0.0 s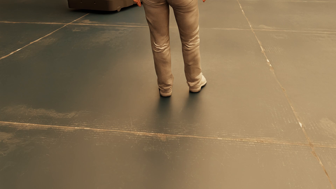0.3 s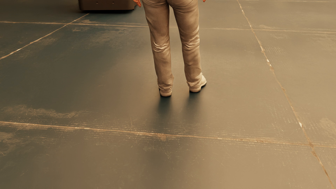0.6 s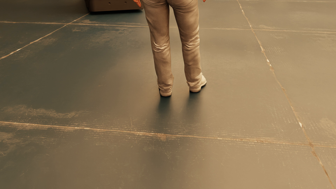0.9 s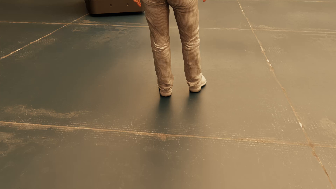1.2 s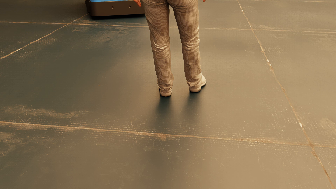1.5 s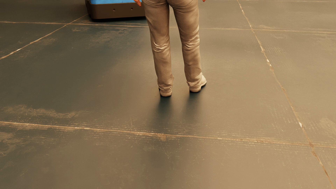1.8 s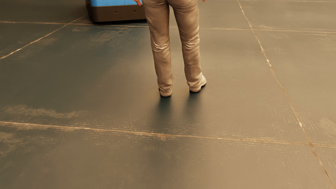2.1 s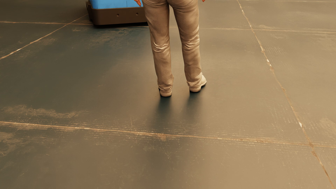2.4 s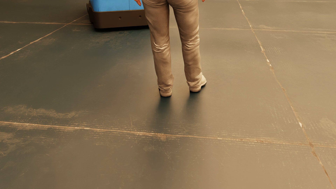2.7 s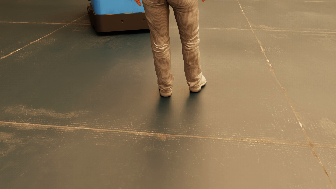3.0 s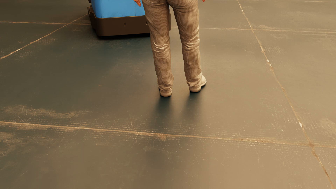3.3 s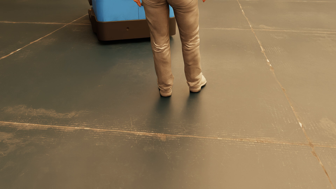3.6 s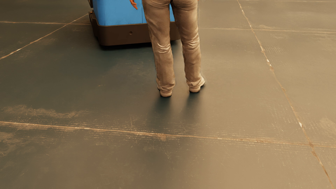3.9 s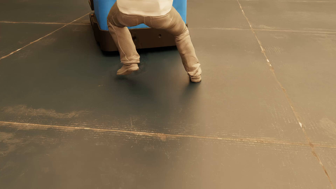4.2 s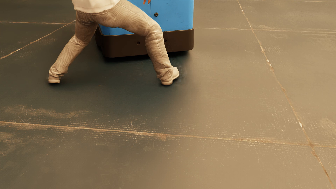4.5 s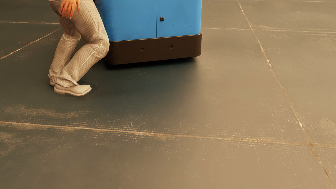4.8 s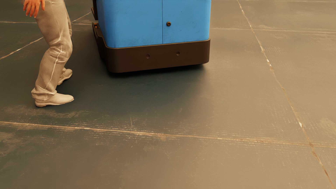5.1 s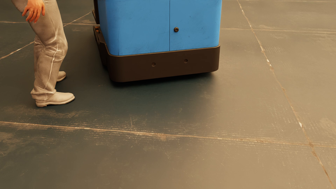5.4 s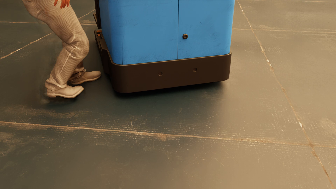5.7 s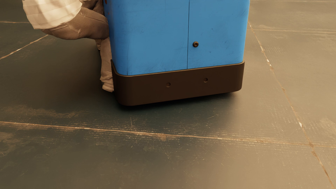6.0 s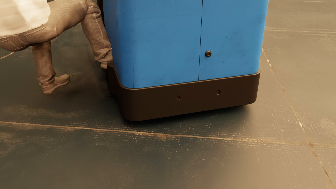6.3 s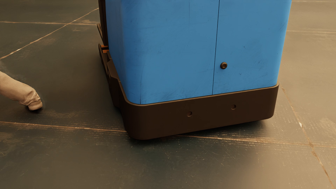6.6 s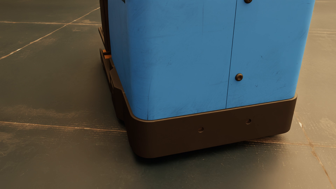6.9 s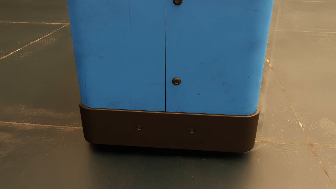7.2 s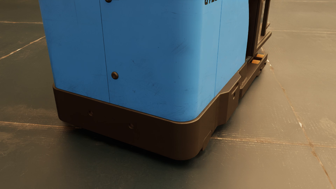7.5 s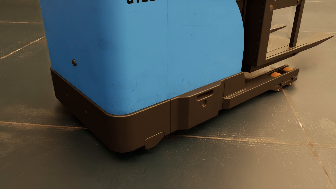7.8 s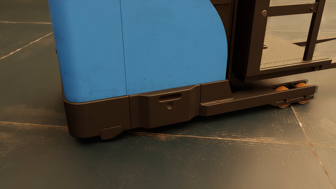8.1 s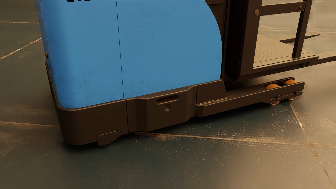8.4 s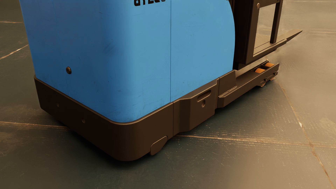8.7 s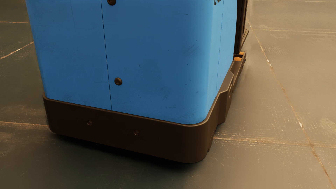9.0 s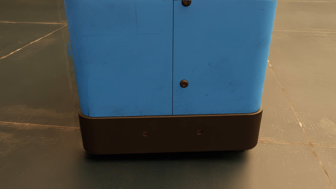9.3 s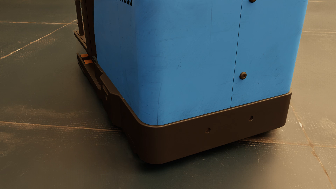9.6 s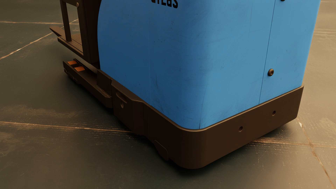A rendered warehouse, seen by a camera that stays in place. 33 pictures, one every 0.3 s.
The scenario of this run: Near miss between a forklift and a person.
